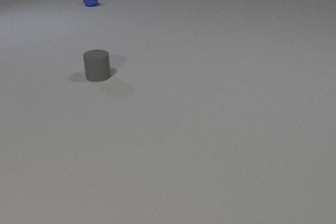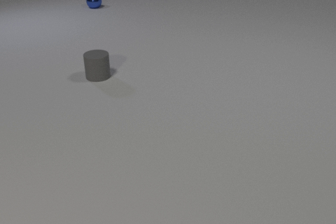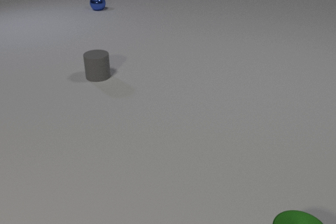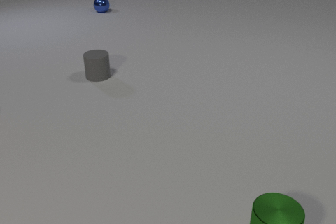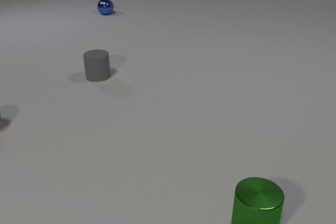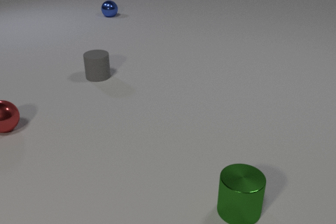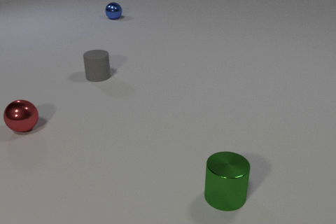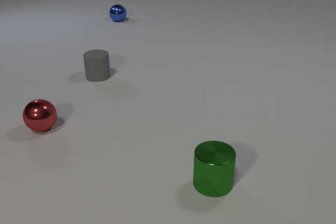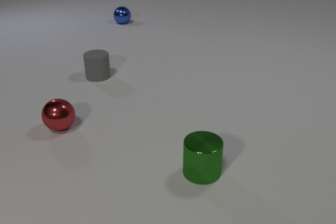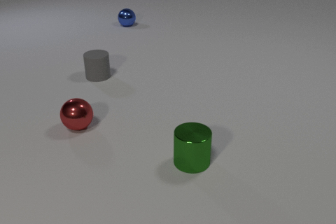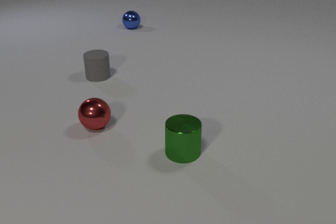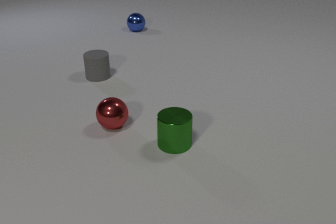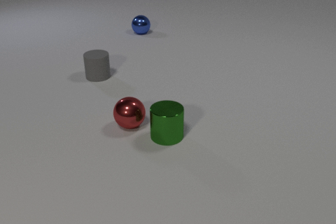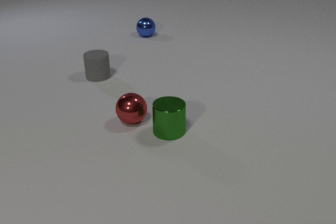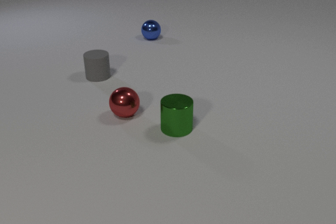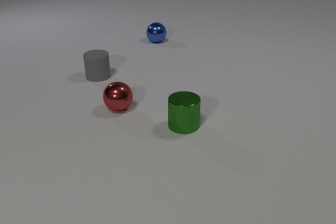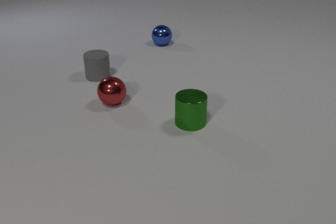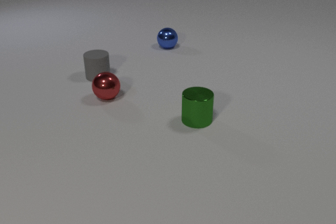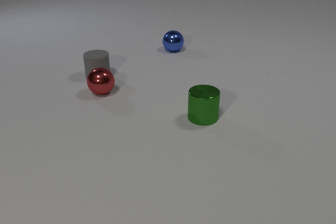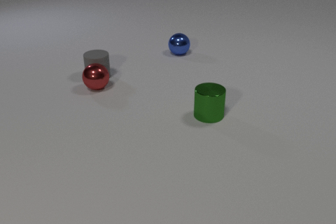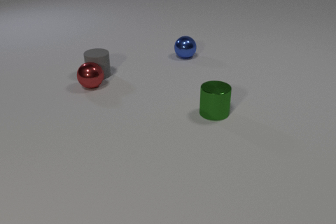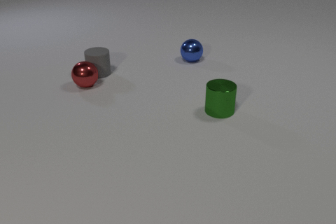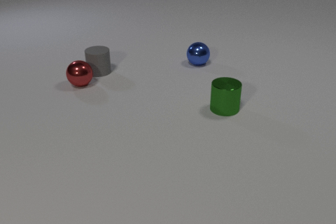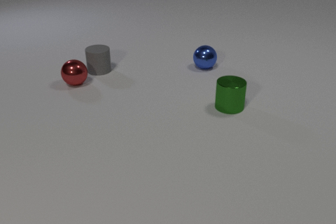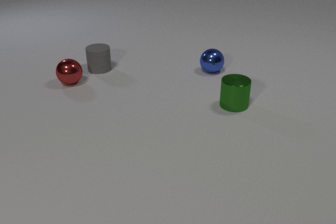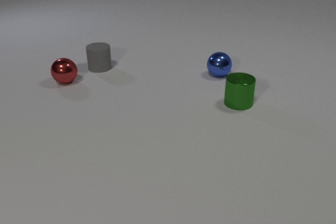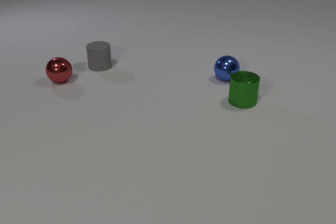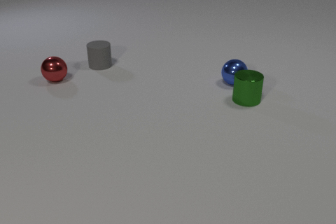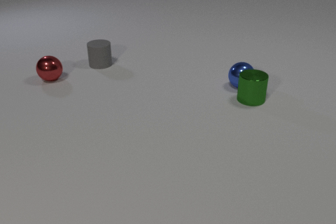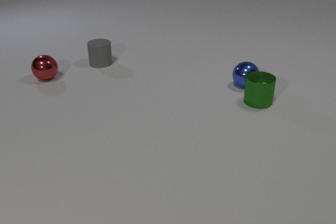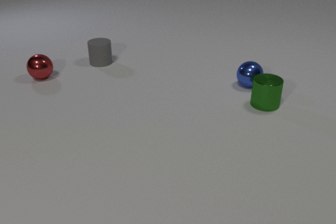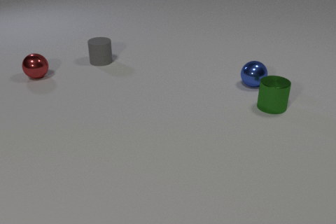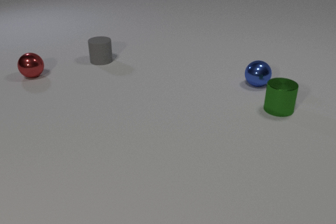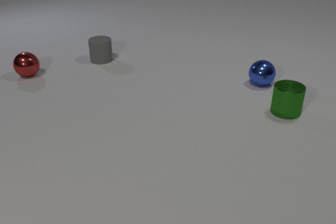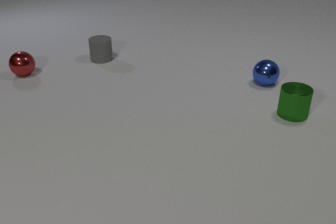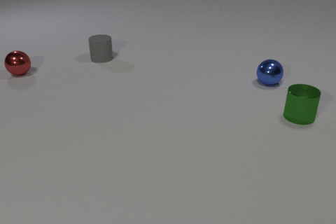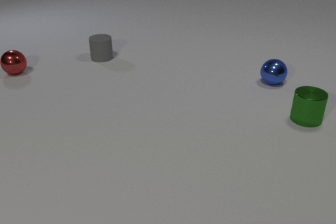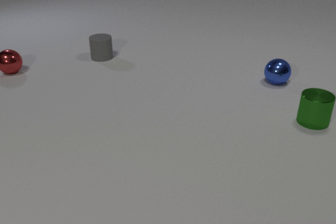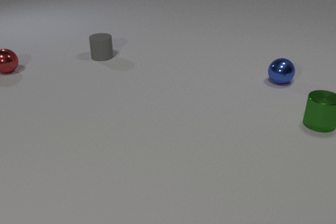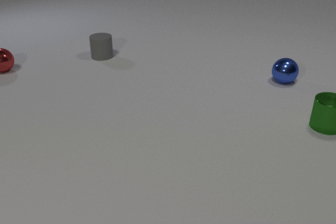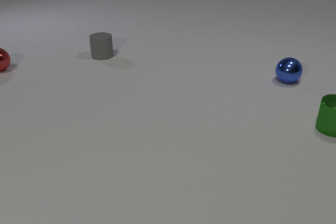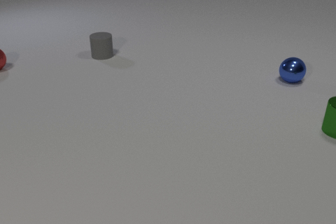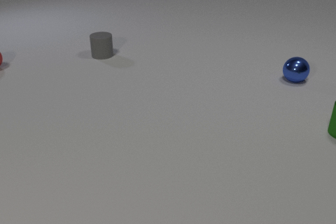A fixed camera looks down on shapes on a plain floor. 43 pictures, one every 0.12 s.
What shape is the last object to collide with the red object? cylinder.
How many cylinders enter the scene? 1.
What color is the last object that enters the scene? red.
0.00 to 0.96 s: The red metal sphere comes in at the left edge, rolls to the right. The green metal cylinder comes in at the bottom edge, slides away from the camera and to the left. The blue metal sphere rolls toward the camera and to the right.
0.96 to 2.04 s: The red metal sphere rolls away from the camera and to the right. The green metal cylinder slides away from the camera. The blue metal sphere rolls toward the camera and to the right. The red metal sphere and the green metal cylinder collide.
2.04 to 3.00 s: The red metal sphere rolls away from the camera and to the left. The green metal cylinder slides to the right and away from the camera. The gray rubber cylinder slides away from the camera. The blue metal sphere rolls toward the camera and to the right. The red metal sphere and the gray rubber cylinder collide.
3.00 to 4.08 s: The red metal sphere rolls to the left and away from the camera. The green metal cylinder slides to the right. The gray rubber cylinder slides away from the camera. The blue metal sphere rolls to the right. The green metal cylinder and the blue metal sphere collide.
4.08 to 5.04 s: The red metal sphere rolls to the left and away from the camera. The green metal cylinder slides to the right. The gray rubber cylinder slides away from the camera. The blue metal sphere rolls to the right and away from the camera.
